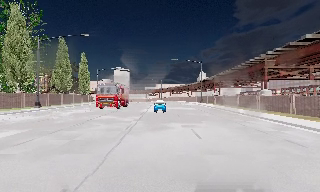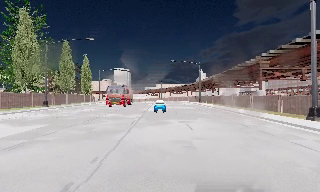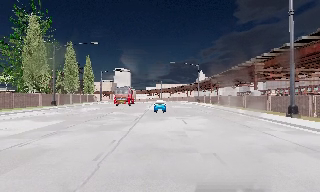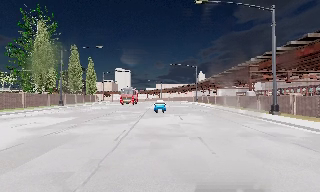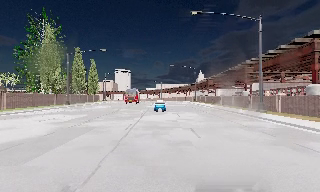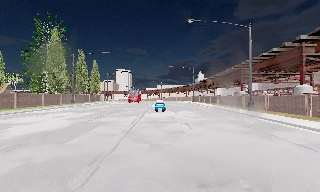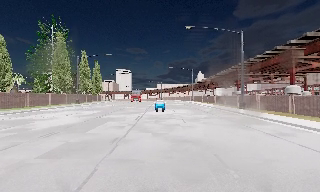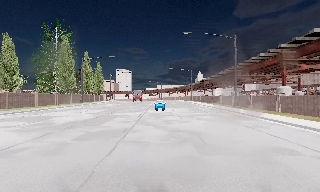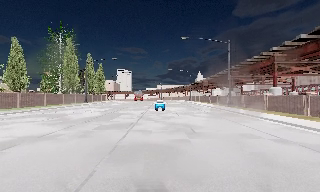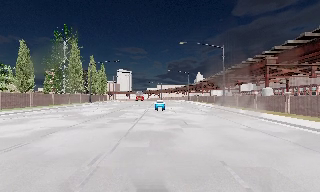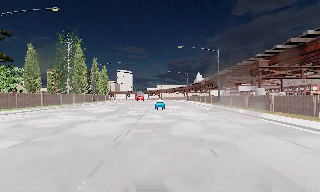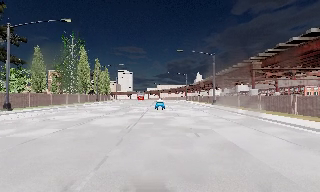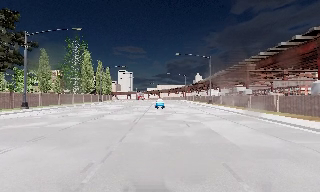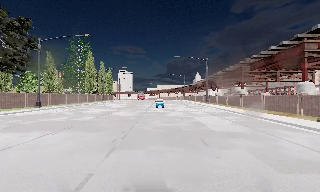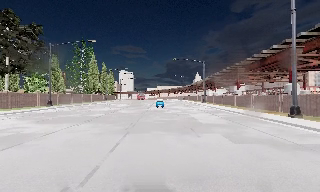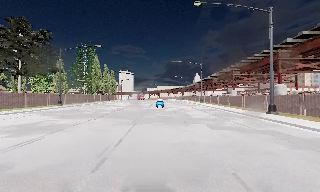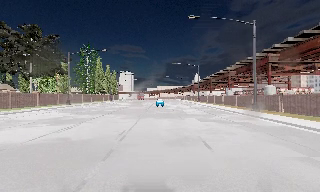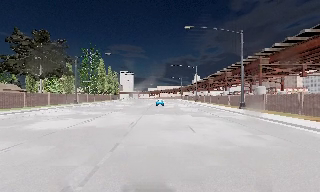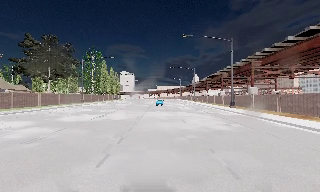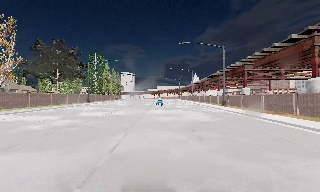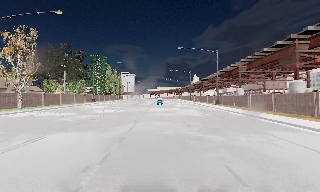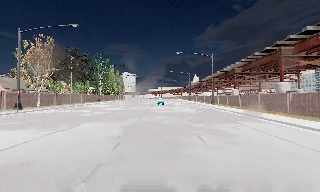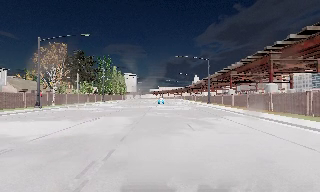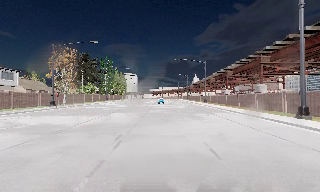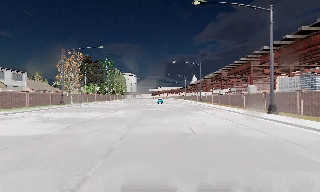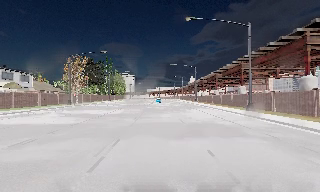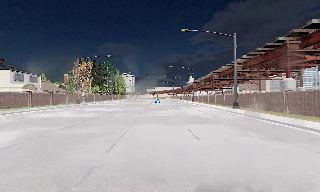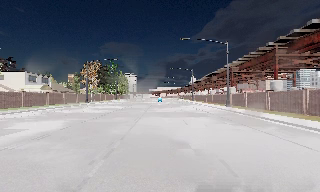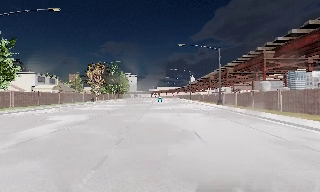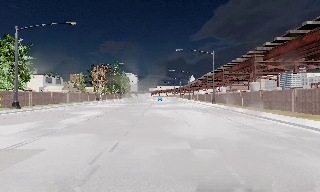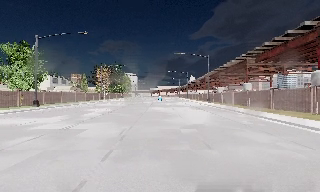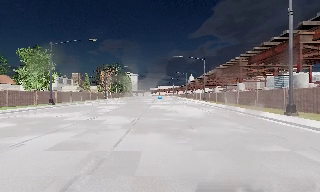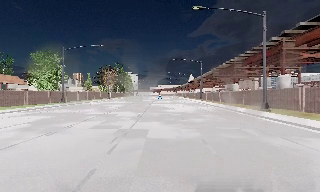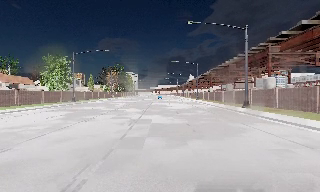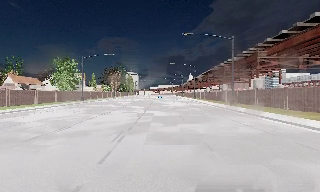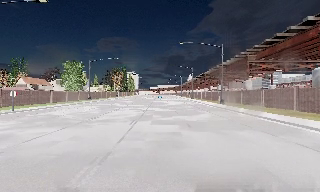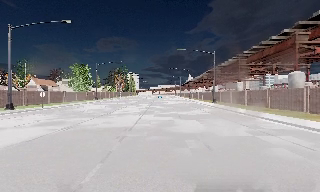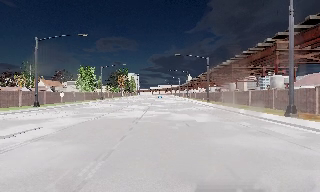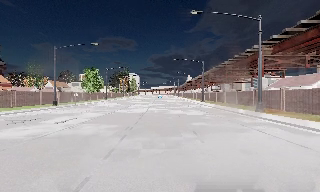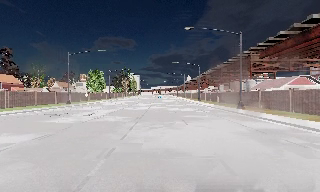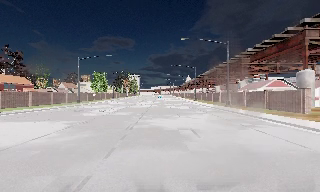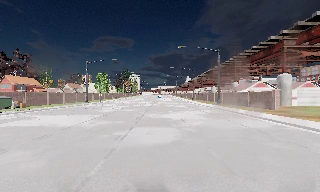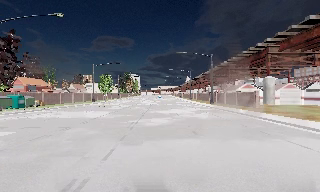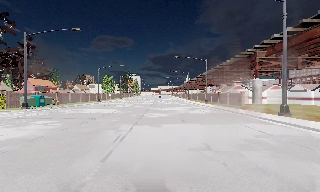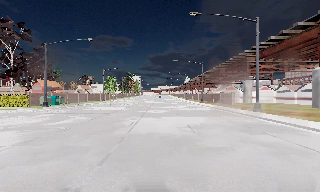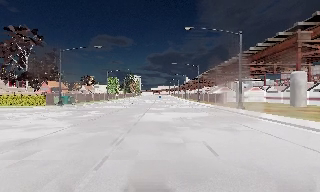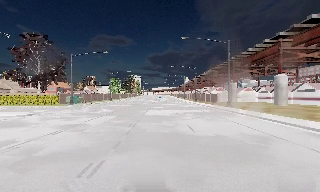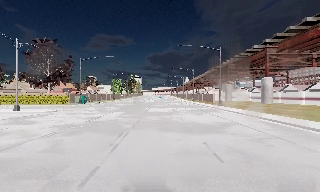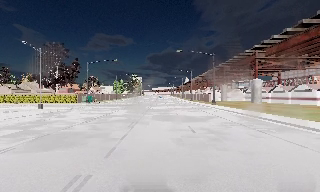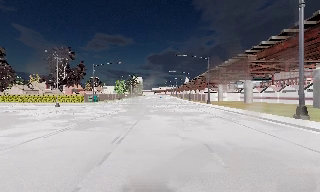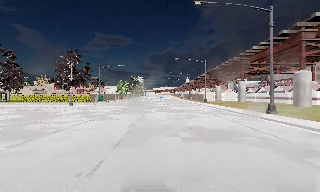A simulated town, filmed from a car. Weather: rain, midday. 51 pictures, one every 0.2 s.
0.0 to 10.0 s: The camera travels backward, about 155 m, so what stands in front gets smaller. It gains speed.
The film runs backward here.
